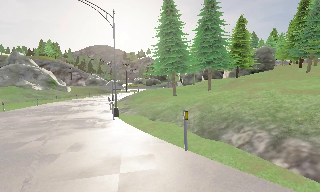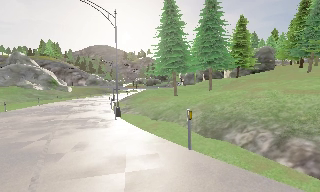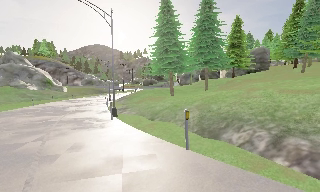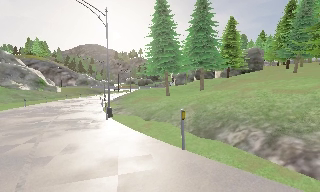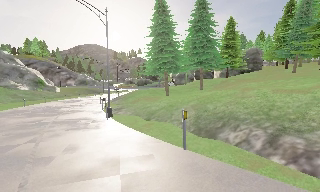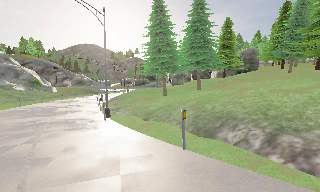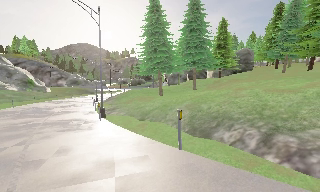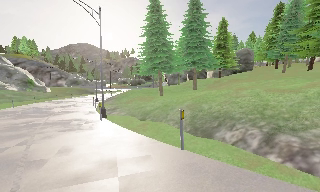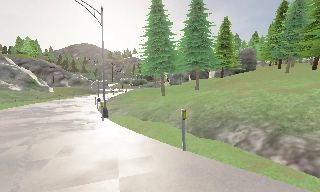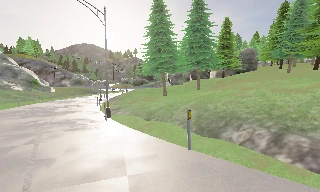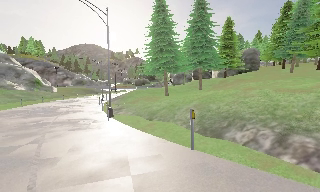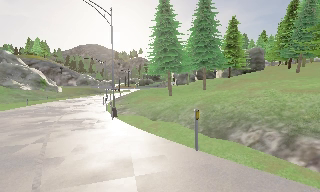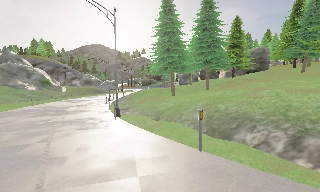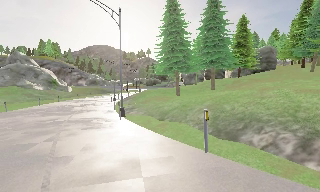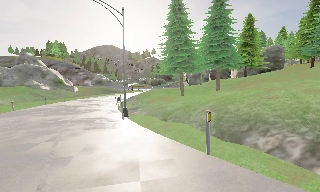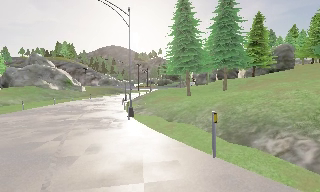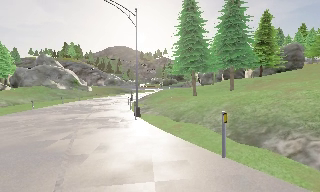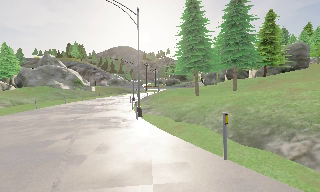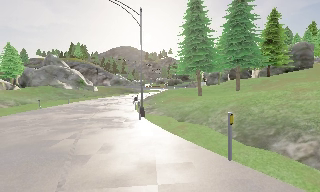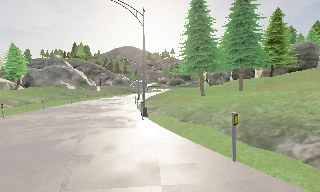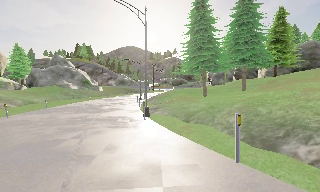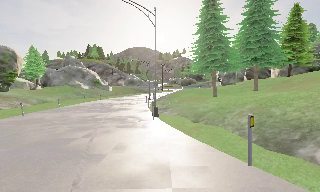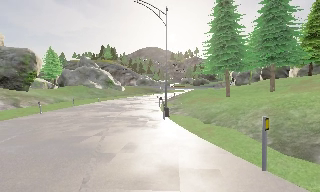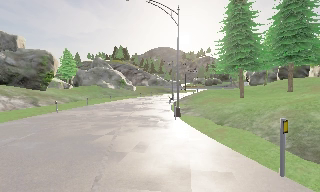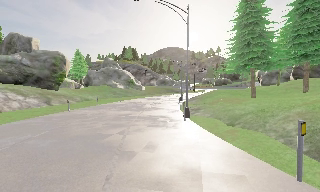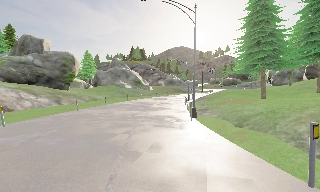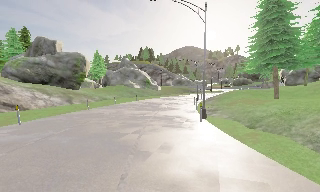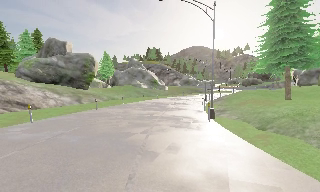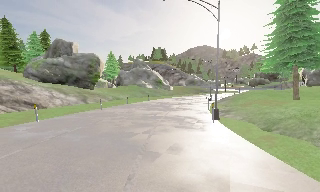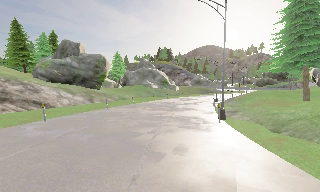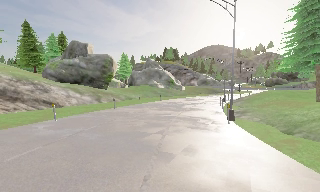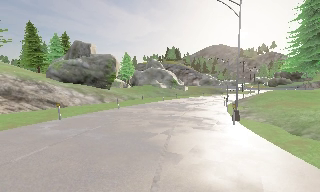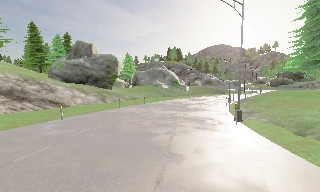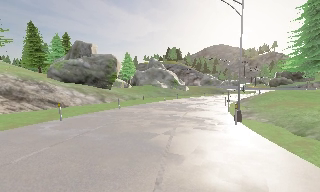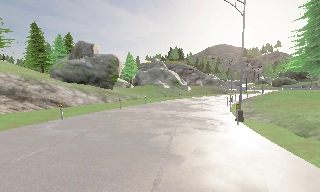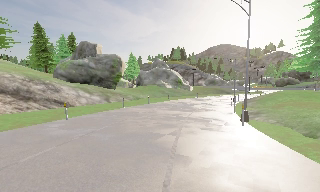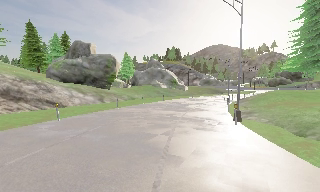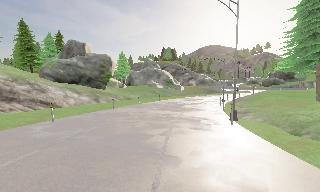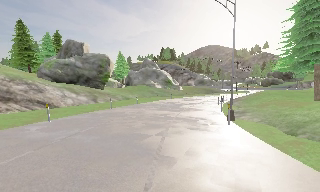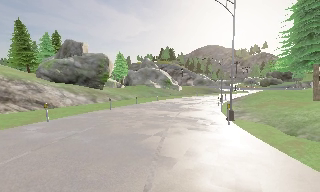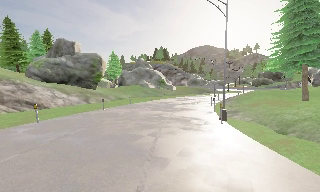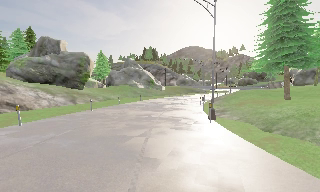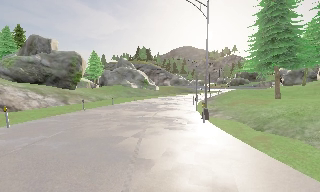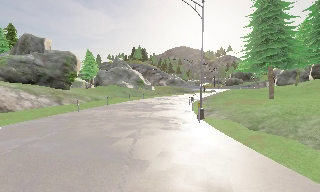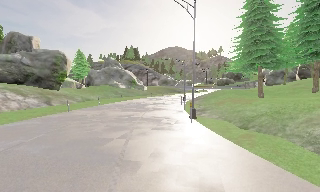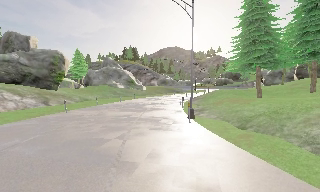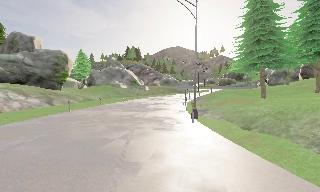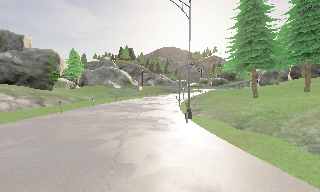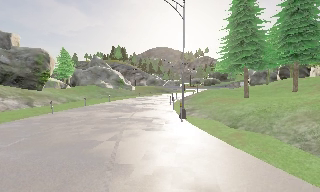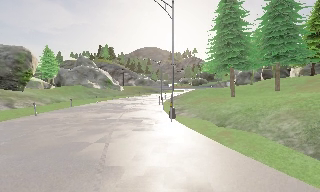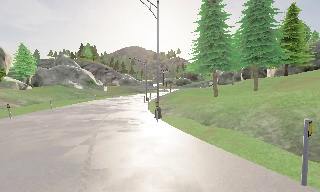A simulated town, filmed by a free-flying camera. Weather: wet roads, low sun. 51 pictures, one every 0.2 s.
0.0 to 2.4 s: The camera travels to its left, about 0.5 m.
2.4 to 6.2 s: The scene slides to the right, as the camera pans about 40 degrees to its left. It travels forward, about 1 m.
6.2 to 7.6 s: The camera shifts only a little, or ends up much as it began.
7.6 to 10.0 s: The camera pans to its right, which is clockwise from overhead, by about 25 degrees.
The film runs forward here.
